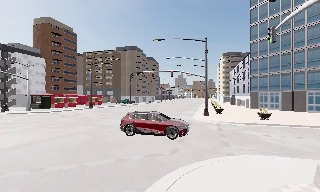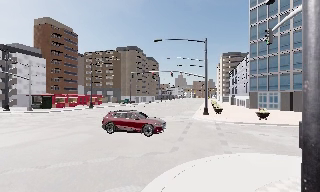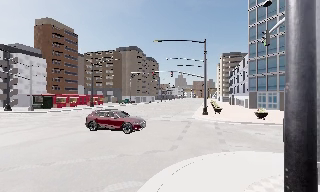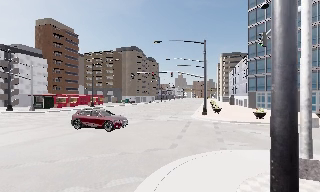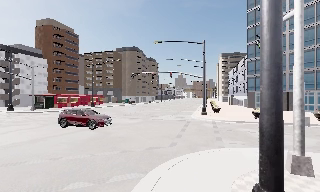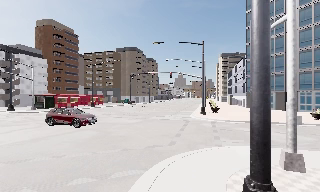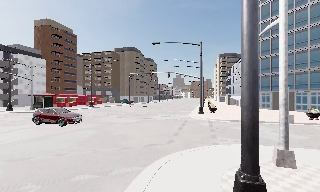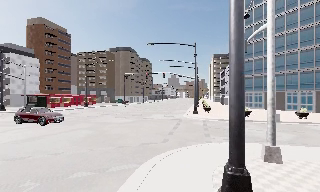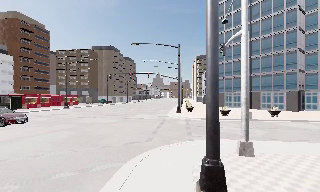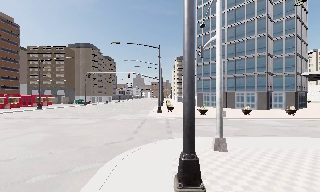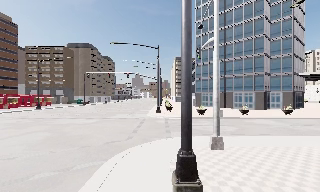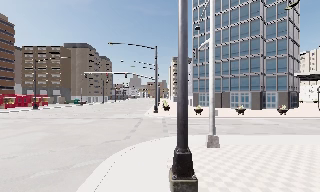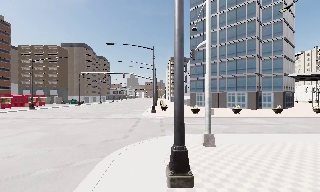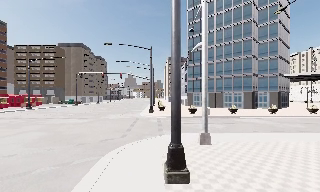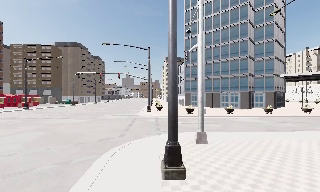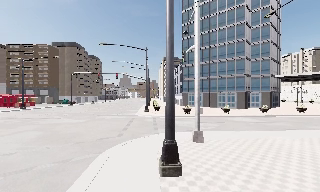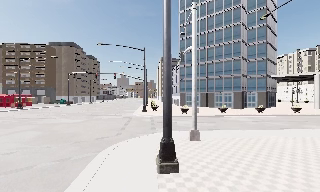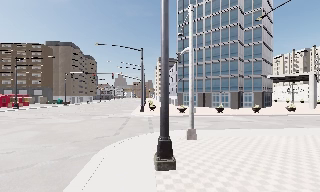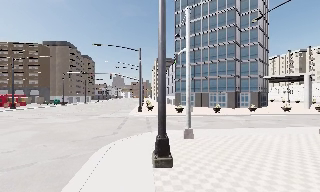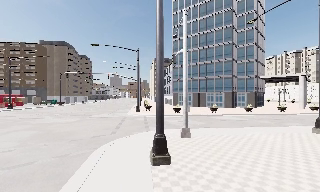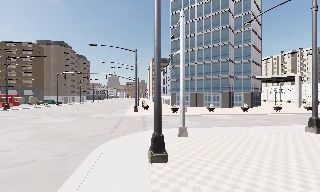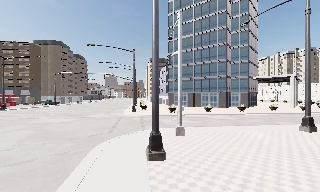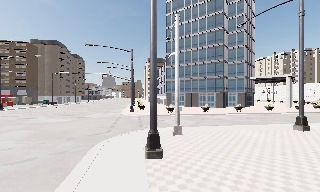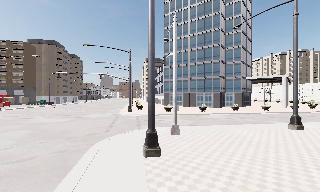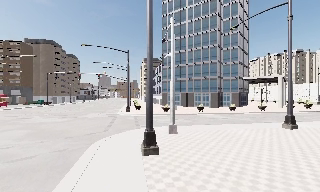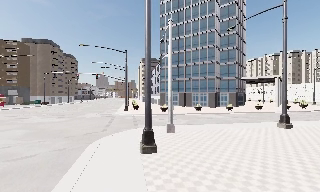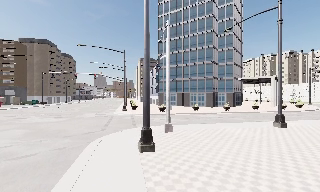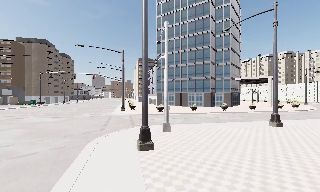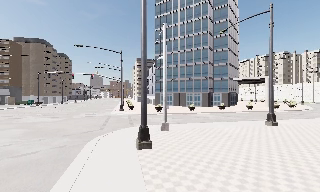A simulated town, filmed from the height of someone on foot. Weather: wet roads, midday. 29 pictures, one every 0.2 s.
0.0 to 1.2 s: The camera travels backward, about 1.5 m, so what stands in front gets smaller.
1.2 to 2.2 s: The camera pans to its right, which is clockwise from overhead, by about 15 degrees. It travels backward, about 1 m, so what stands in front gets smaller.
2.2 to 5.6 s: The camera swings to its right by about 15 degrees, and the scene slides to the left. It travels backward, about 3.5 m, so what stands in front gets smaller.
The film runs backward here.
